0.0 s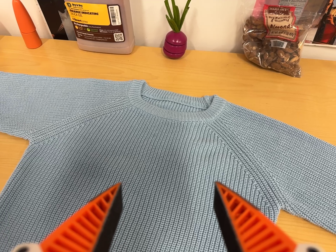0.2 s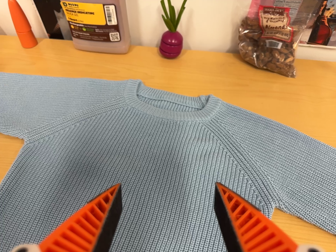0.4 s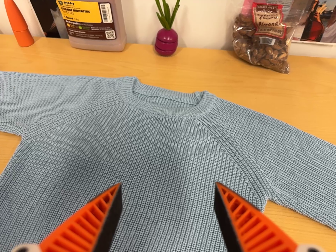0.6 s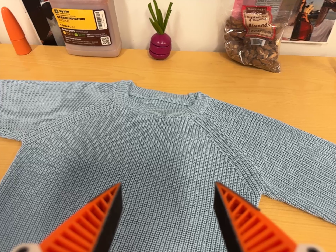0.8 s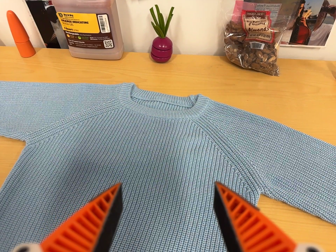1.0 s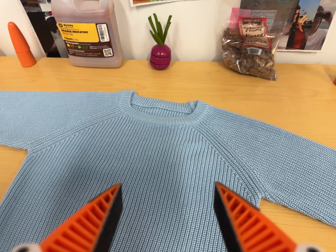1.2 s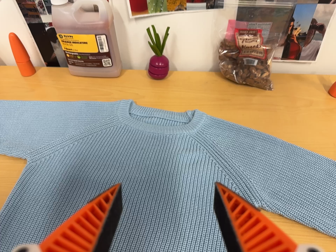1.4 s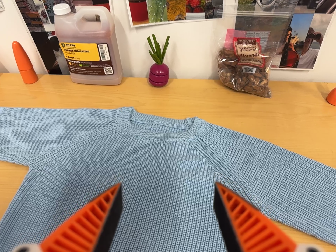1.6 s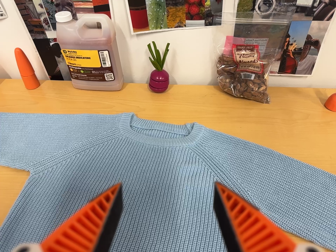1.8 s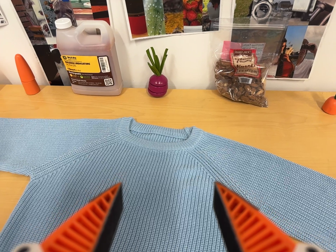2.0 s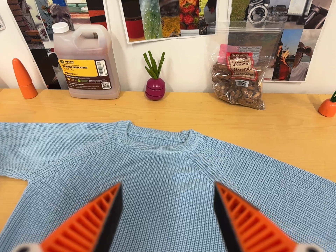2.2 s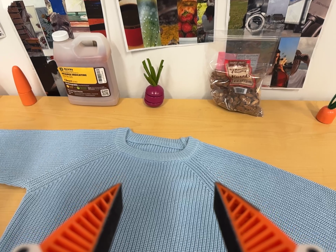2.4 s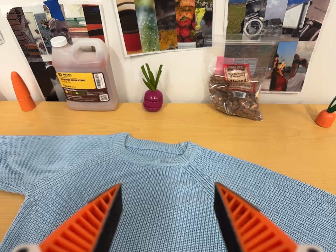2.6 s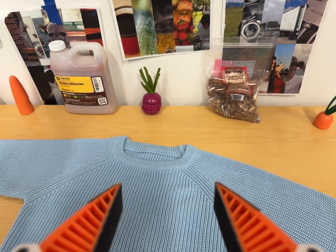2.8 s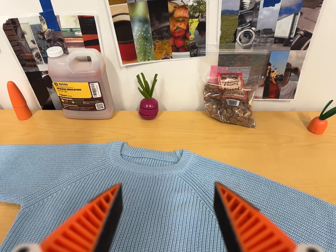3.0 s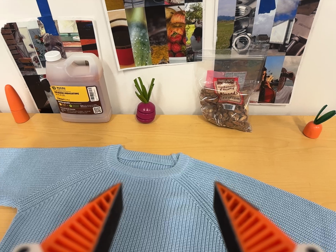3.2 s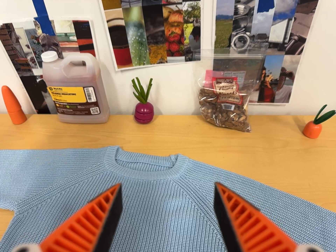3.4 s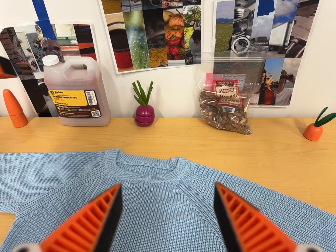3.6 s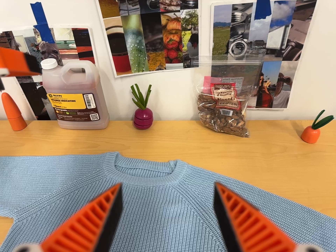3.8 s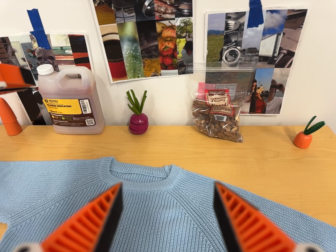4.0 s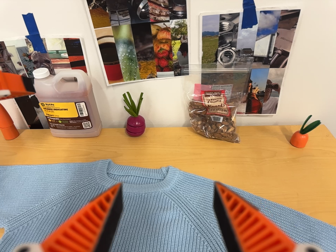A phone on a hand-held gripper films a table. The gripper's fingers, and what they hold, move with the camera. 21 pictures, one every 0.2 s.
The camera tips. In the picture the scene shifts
downward.
0.0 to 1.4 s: The camera travels backward, about 6 cm, so what stands in front gets smaller.
1.4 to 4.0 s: The camera travels toward the top of its view, about 6 cm, so close, fixed things drift downward.
The film runs backward here.
